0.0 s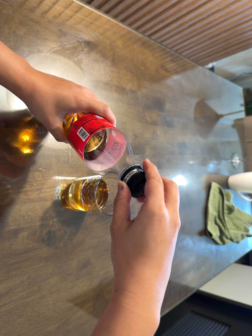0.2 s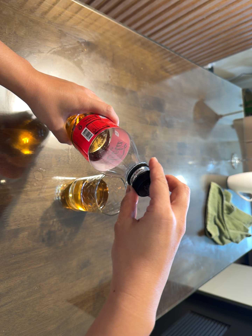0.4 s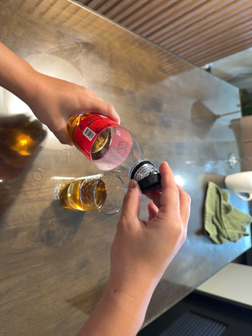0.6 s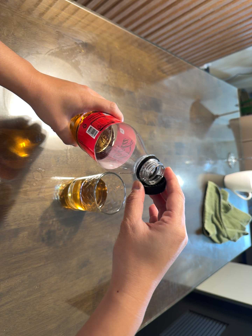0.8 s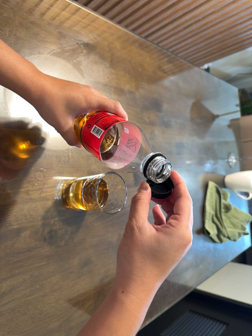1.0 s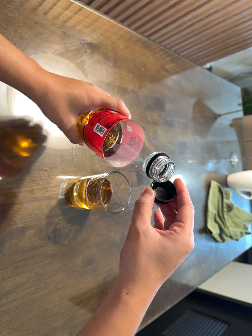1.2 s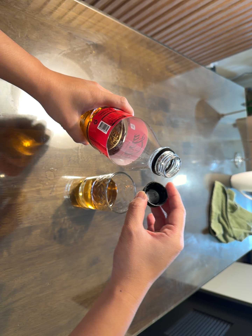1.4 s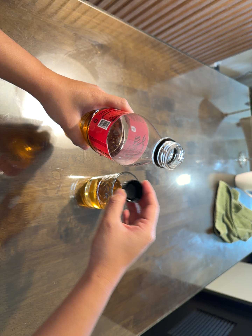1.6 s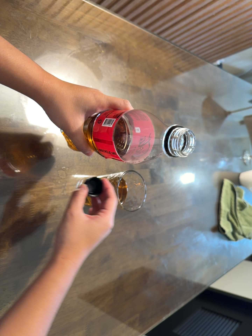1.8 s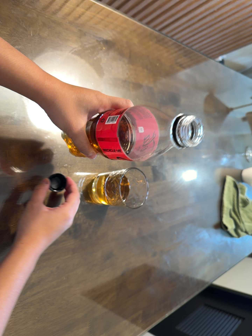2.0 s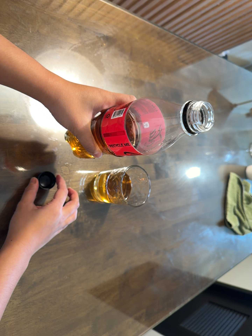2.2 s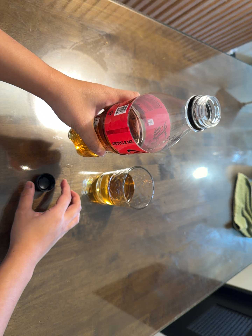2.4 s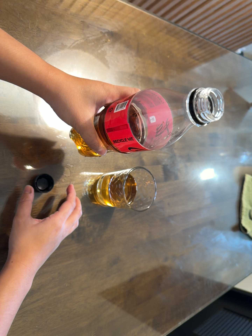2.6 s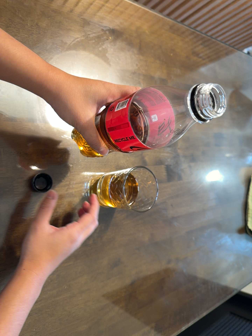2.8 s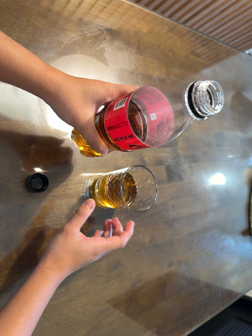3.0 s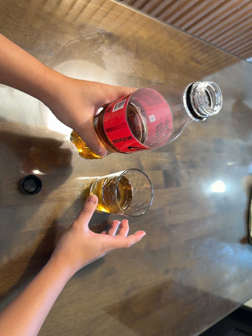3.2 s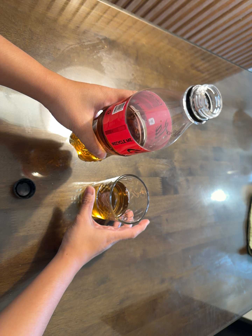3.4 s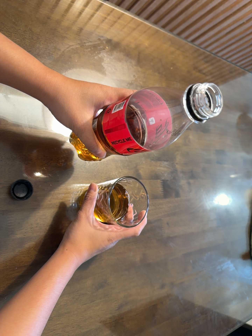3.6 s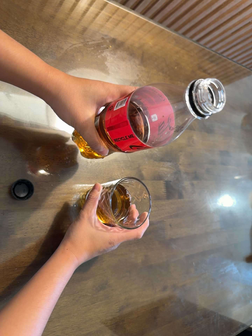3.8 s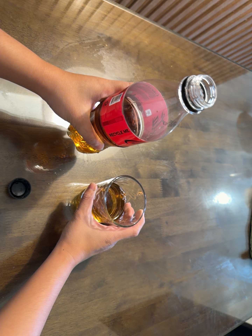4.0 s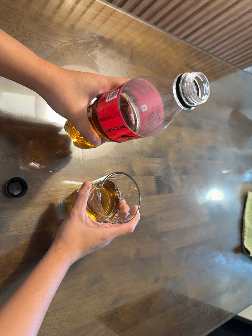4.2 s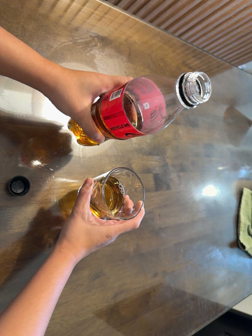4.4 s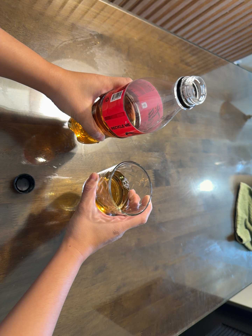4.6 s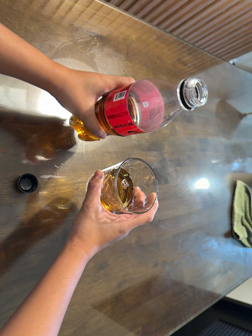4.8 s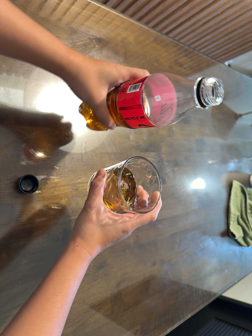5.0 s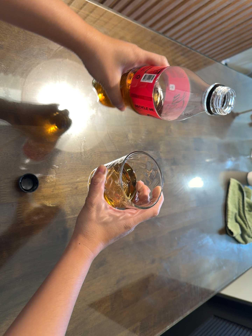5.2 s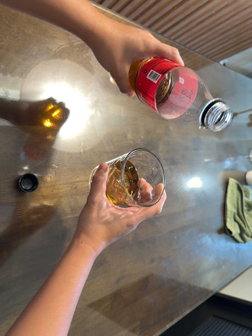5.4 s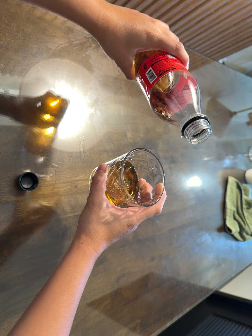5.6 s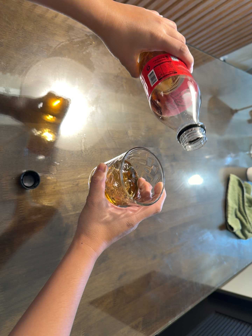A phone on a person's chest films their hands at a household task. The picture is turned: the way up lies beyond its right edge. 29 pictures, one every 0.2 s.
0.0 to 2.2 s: The camera shifts only a little, or ends up much as it began.
2.2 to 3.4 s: The camera travels forward, about 7 cm, so what stands in front looms larger.
3.4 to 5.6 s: The camera shifts only a little, or ends up much as it began.
The film runs backward here.
